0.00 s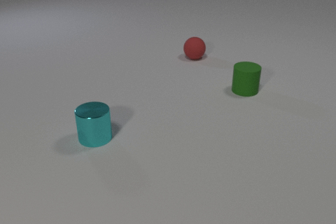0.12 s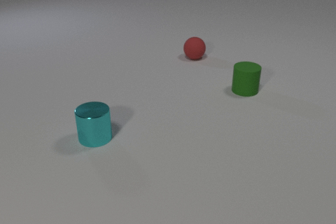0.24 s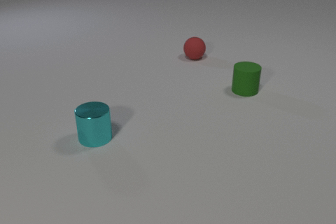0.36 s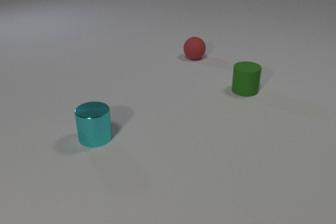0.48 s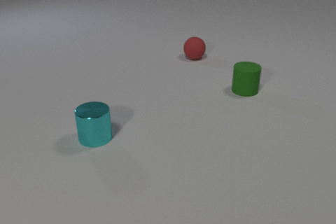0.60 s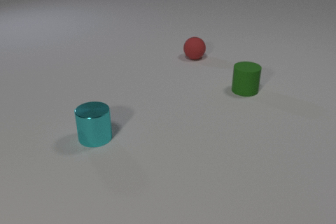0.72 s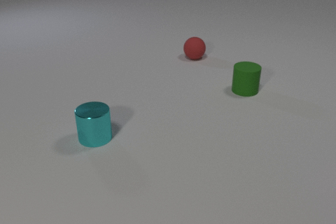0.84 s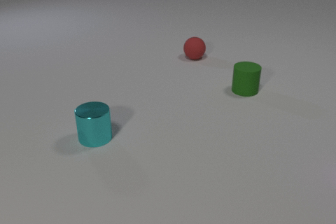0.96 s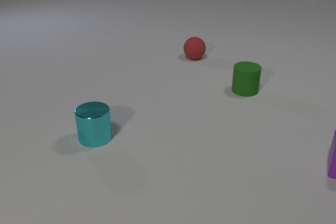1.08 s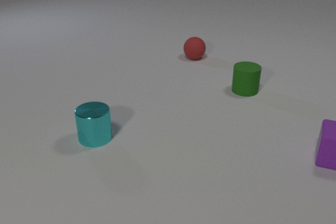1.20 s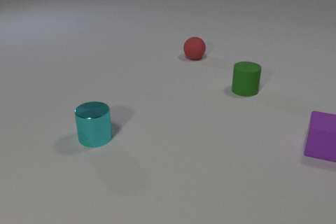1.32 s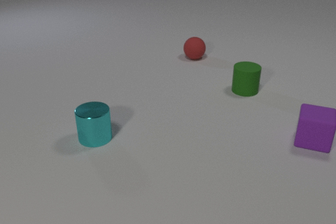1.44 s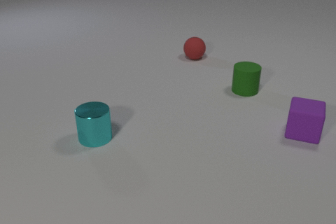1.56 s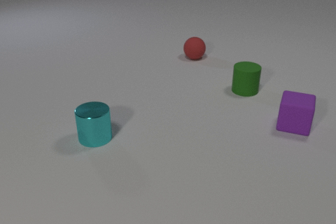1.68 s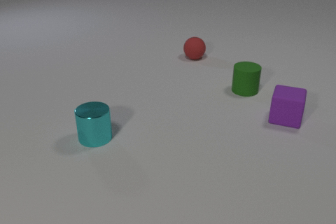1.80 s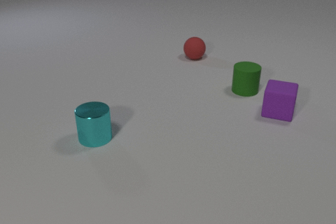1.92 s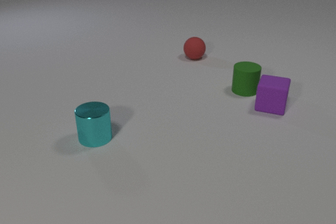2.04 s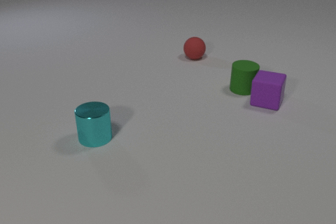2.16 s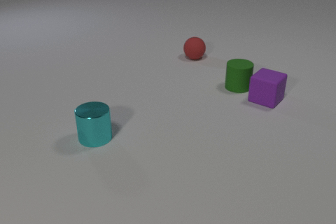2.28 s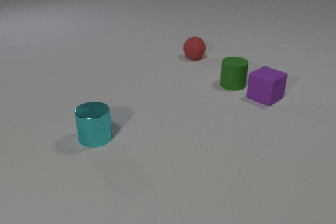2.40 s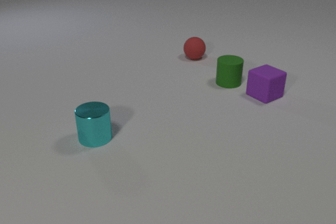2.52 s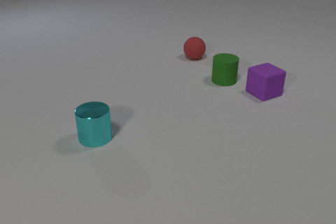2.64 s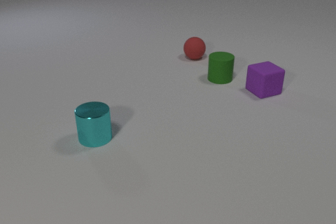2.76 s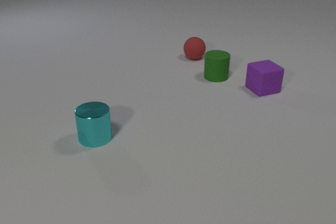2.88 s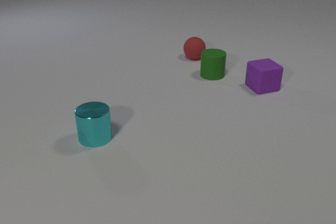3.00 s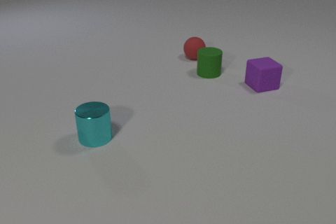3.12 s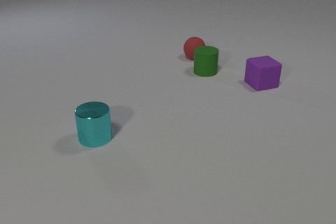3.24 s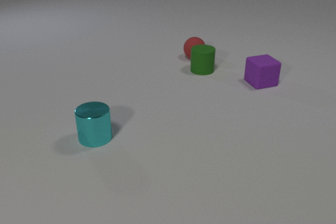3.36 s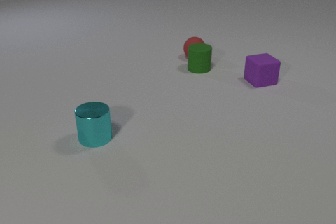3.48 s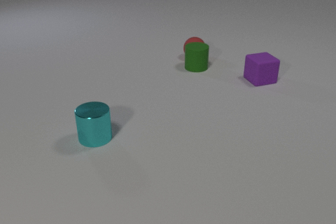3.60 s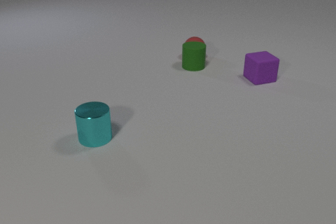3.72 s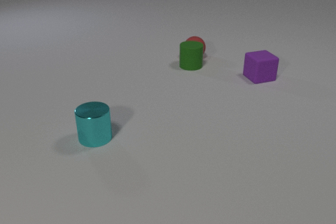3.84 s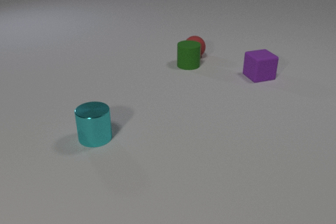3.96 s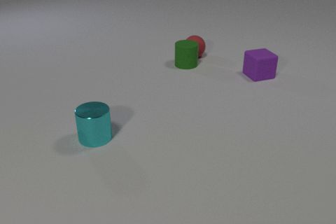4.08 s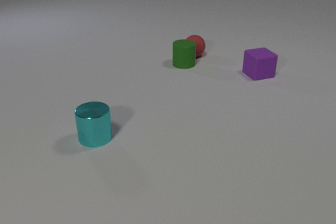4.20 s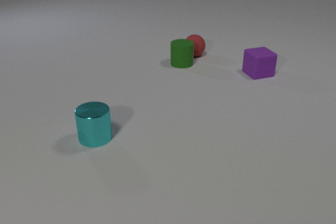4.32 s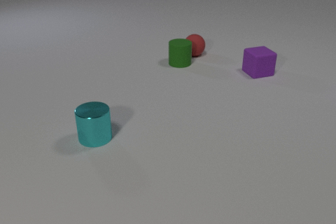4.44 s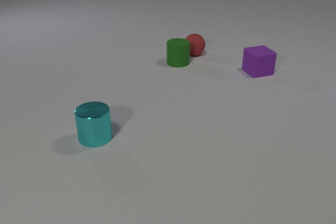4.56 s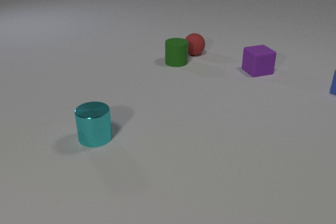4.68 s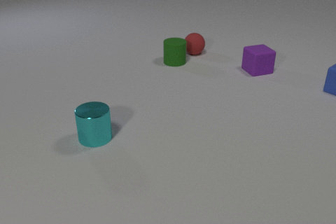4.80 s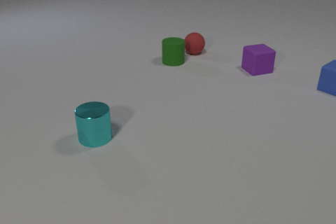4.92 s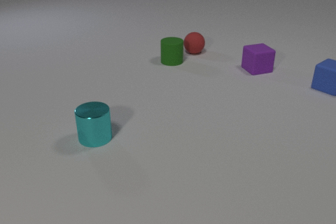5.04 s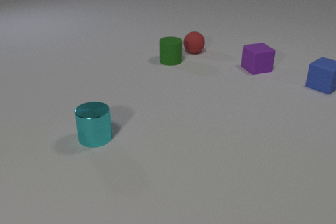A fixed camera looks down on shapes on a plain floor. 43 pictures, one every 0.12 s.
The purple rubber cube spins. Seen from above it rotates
clockwise.
The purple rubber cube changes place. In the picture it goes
away from the camera.
0.00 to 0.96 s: The purple rubber cube comes in at the right edge.
0.96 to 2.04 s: The purple rubber cube slides away from the camera and to the left. The purple rubber cube and the green rubber cylinder collide.
2.04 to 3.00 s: The purple rubber cube slides away from the camera, spins so that its near face slides to the left, clockwise seen from above. The green rubber cylinder slides to the left and away from the camera.
3.00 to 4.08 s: The purple rubber cube slides away from the camera. The green rubber cylinder slides to the left and away from the camera. The red rubber sphere rolls away from the camera. The green rubber cylinder and the red rubber sphere collide.
4.08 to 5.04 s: The purple rubber cube slides away from the camera. The green rubber cylinder slides to the left and away from the camera. The red rubber sphere rolls away from the camera. The blue rubber cube comes in at the right edge, slides to the left.
What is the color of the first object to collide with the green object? purple.
How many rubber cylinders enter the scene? 0.
How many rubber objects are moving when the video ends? 4.
